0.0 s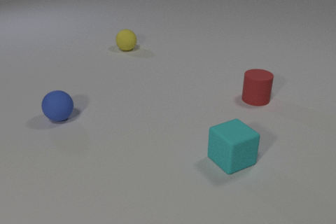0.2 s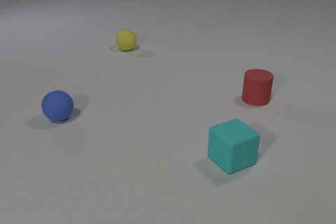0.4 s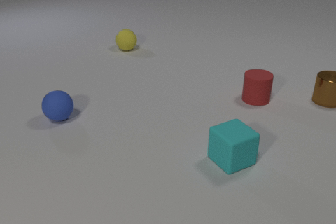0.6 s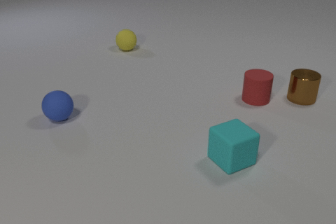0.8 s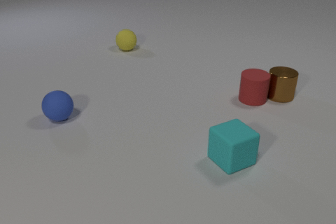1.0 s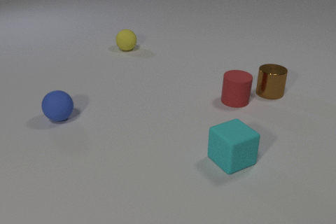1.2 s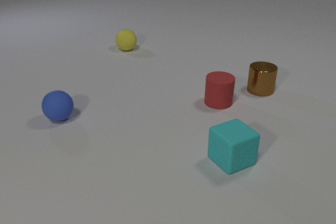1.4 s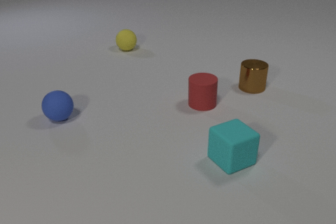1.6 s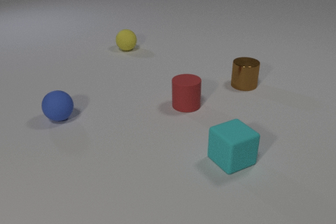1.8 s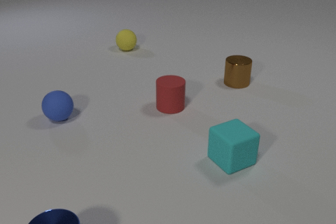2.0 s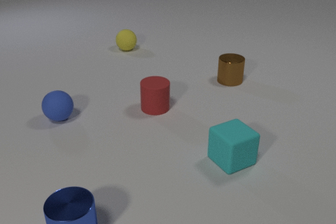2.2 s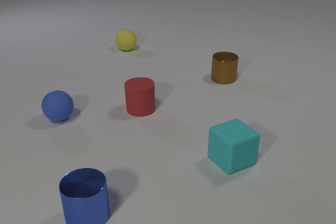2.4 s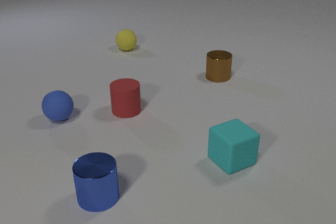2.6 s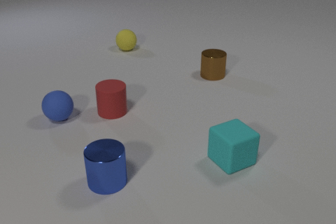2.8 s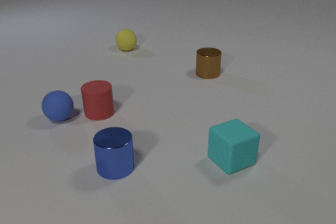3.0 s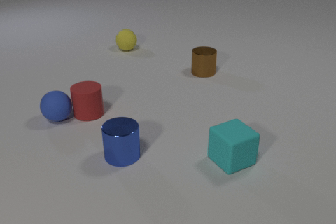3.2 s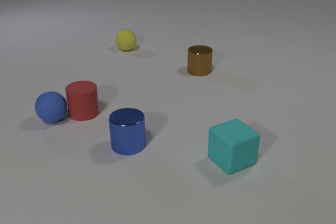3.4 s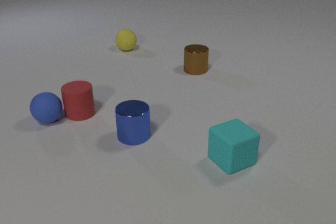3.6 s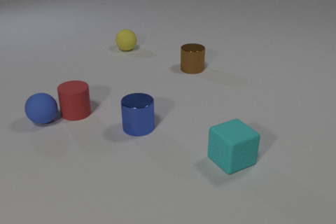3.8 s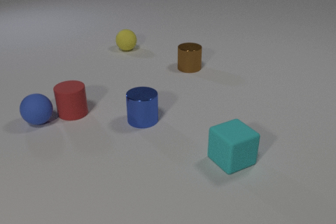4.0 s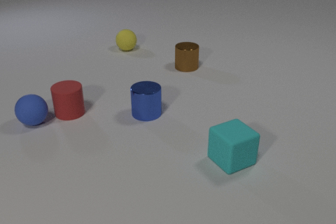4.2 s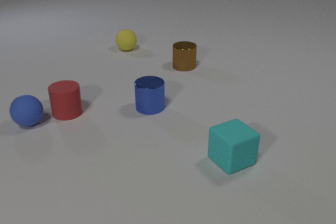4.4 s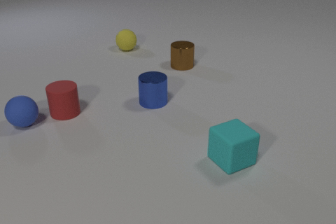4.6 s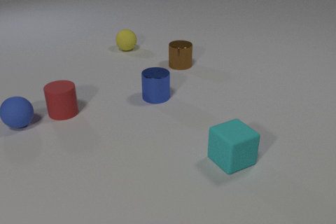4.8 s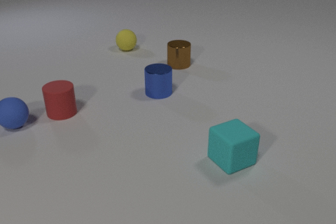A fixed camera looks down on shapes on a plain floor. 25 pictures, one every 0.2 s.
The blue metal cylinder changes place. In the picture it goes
away from the camera.
The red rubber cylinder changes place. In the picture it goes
to the left.
0.0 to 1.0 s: The brown metal cylinder comes in at the right edge, slides to the left. The red rubber cylinder slides to the left and toward the camera. The brown metal cylinder and the red rubber cylinder collide.
1.0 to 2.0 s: The brown metal cylinder slides to the left and away from the camera. The red rubber cylinder slides to the left. The blue metal cylinder comes in at the bottom edge, slides away from the camera and to the right.
2.0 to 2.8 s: The brown metal cylinder slides to the left and away from the camera. The red rubber cylinder slides to the left. The blue metal cylinder slides away from the camera and to the right.
2.8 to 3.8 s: The brown metal cylinder slides to the left and away from the camera. The red rubber cylinder slides to the left. The blue metal cylinder slides away from the camera. The blue rubber sphere rolls to the left. The red rubber cylinder and the blue rubber sphere collide.
3.8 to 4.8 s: The brown metal cylinder slides to the left and away from the camera. The red rubber cylinder slides to the left. The blue metal cylinder slides away from the camera. The blue rubber sphere rolls to the left.
How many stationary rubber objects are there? 2.
Are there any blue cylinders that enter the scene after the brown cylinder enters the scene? yes.
How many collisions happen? 2.
